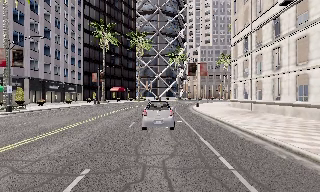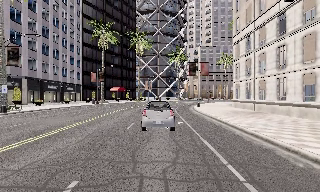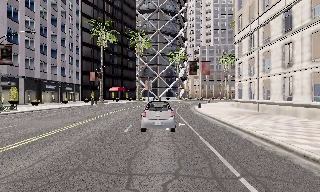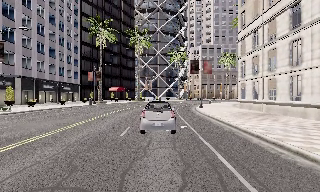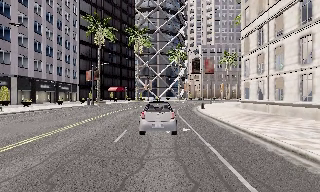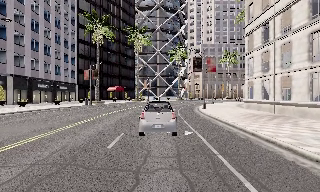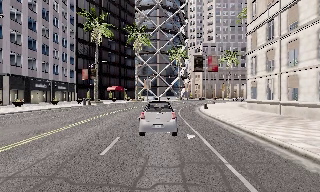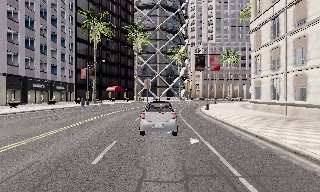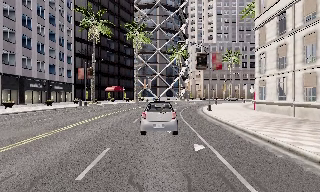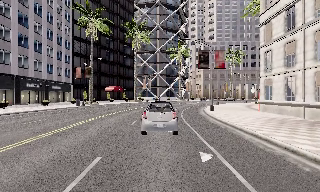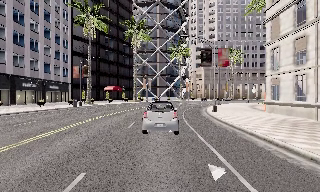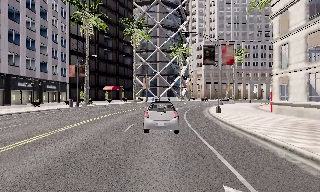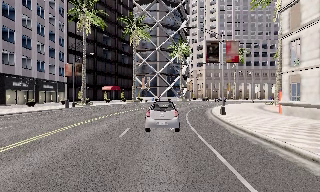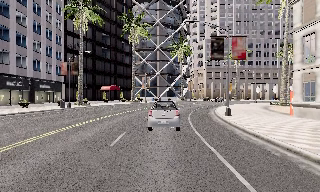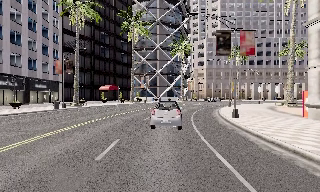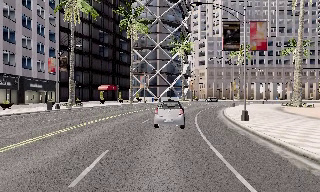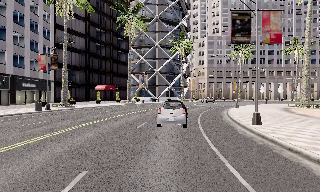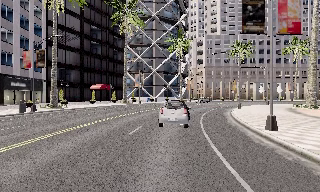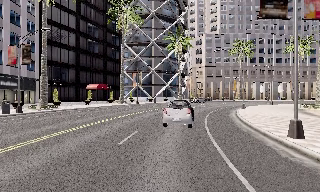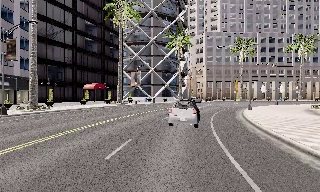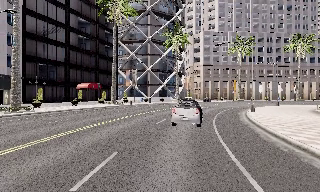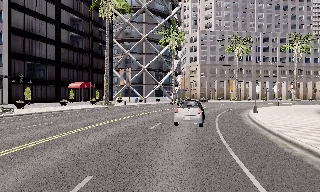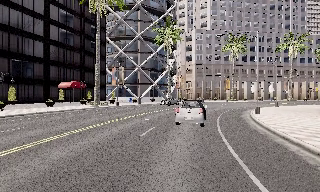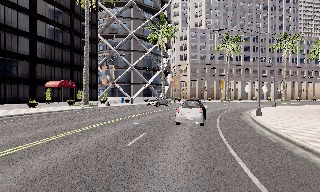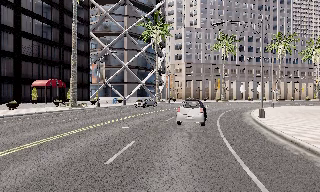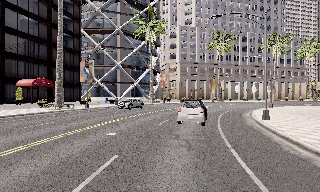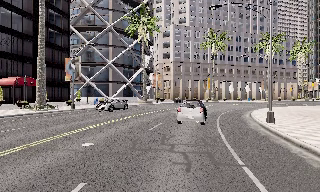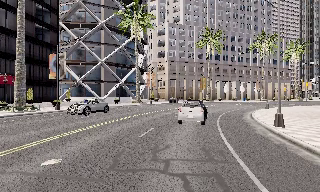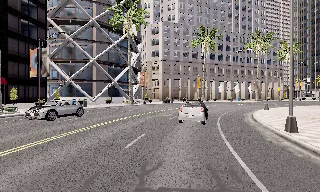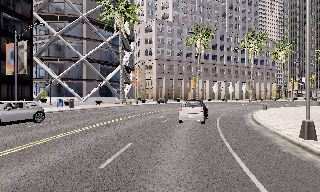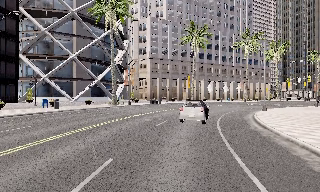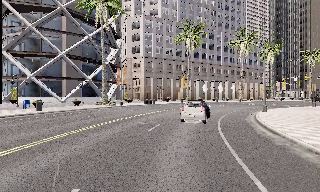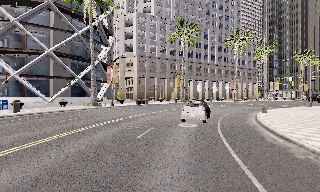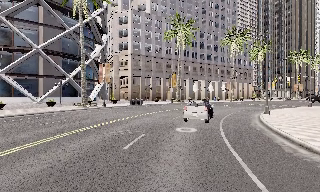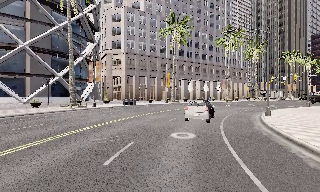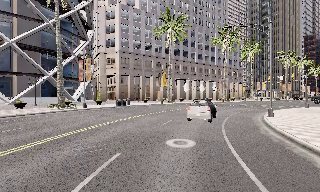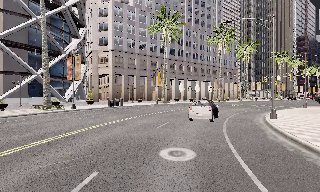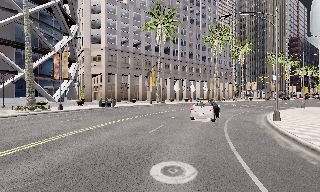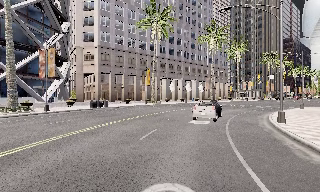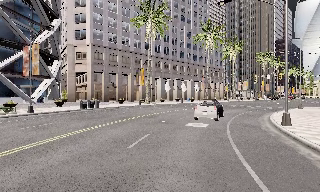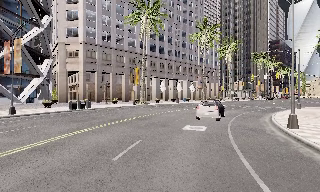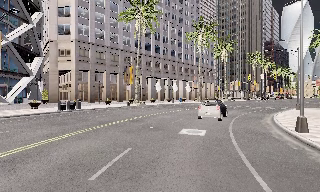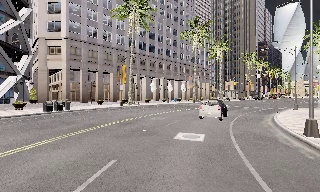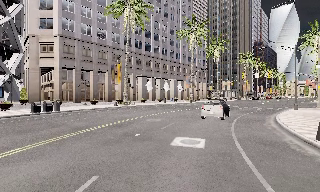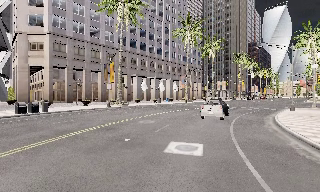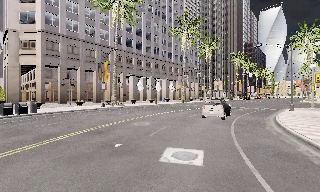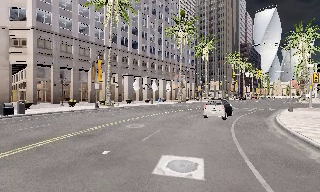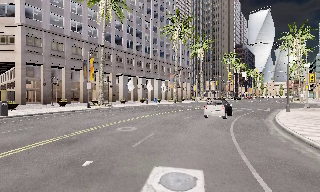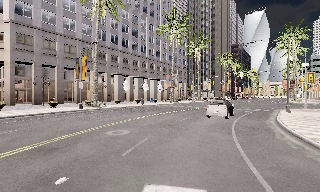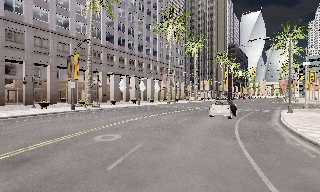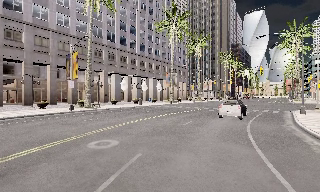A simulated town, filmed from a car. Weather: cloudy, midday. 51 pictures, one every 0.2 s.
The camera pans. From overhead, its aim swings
clockwise.
The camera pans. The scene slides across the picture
to the left.
0.0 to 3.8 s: The camera travels forward, about 19 m, so what stands in front looms larger. It gains speed.
3.8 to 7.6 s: The camera pans to its right, which is clockwise from overhead, by about 35 degrees. It travels forward, about 25 m.
7.6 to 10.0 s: The camera swings to its right by about 15 degrees, and the scene slides to the left. It travels forward, about 10 m, so what stands in front looms larger.
The film runs forward here.
